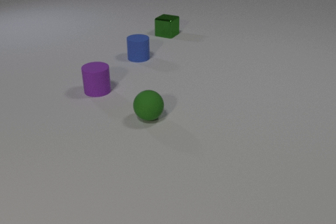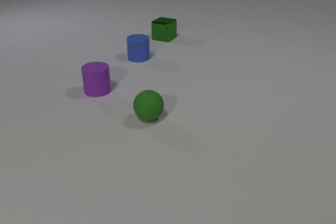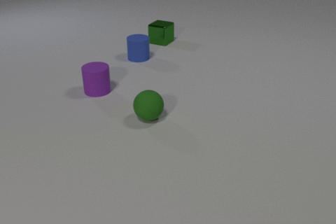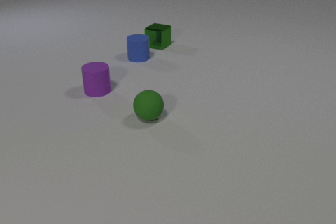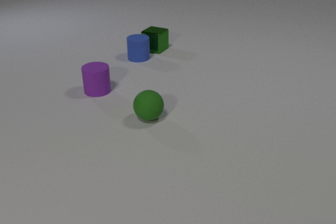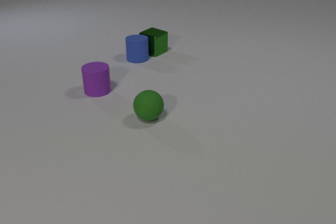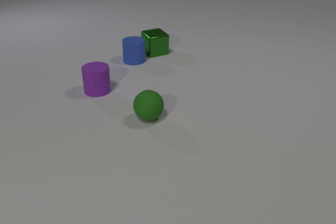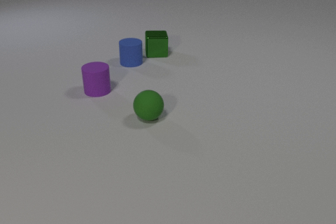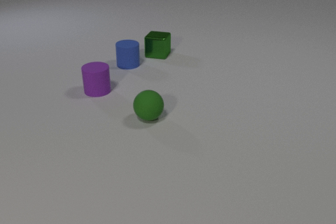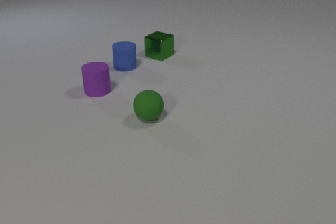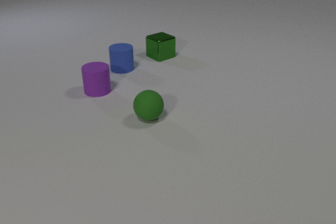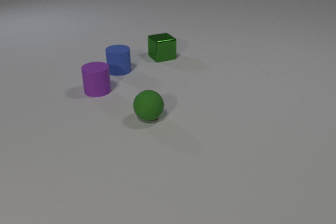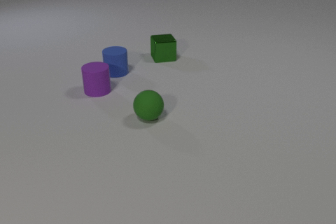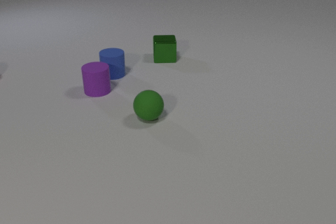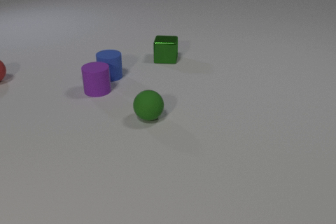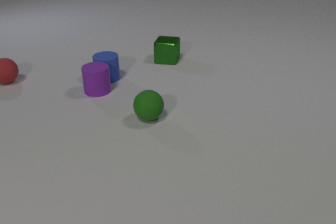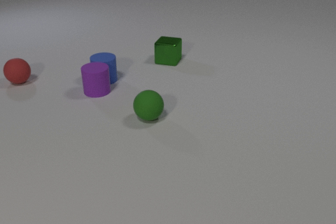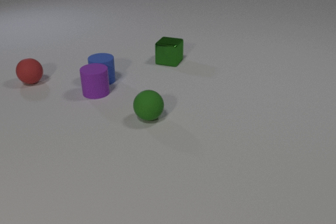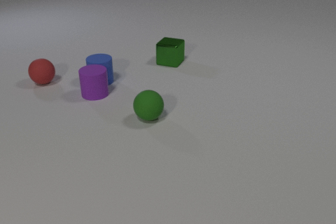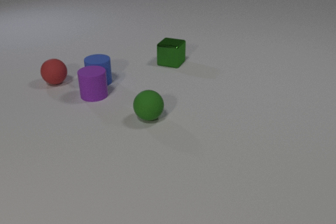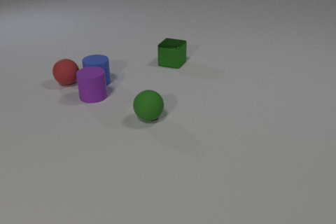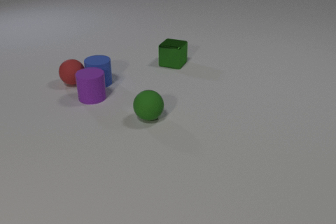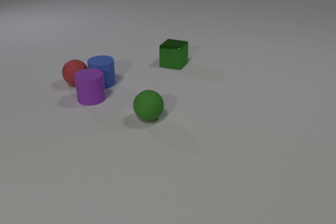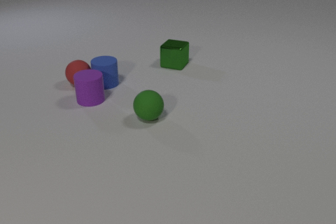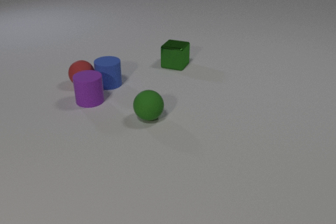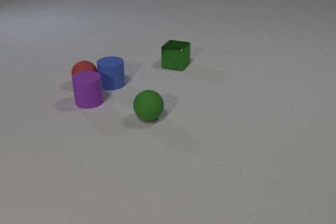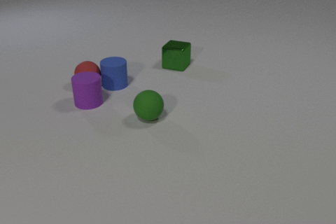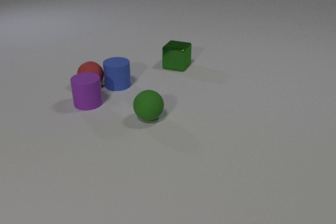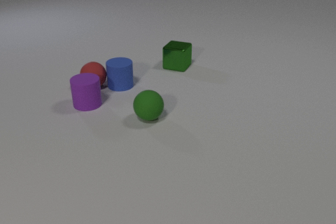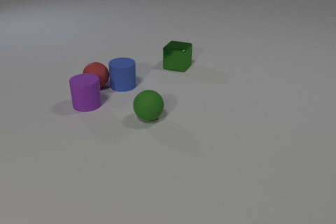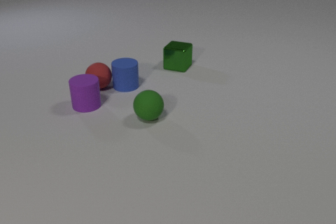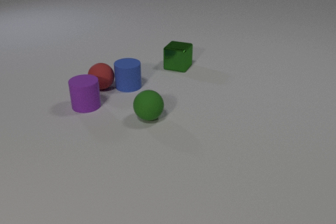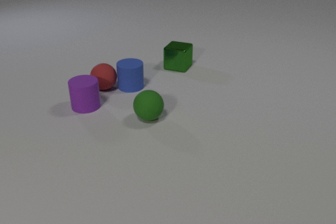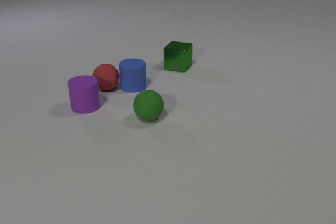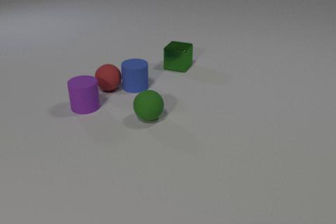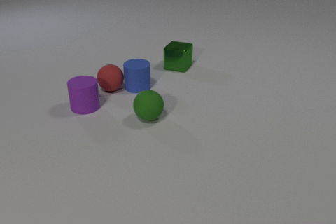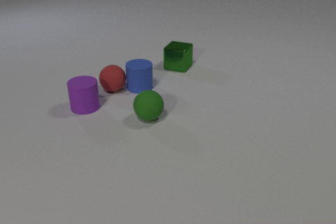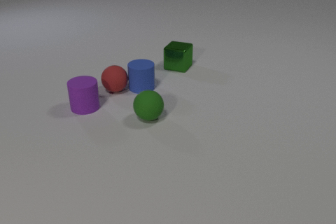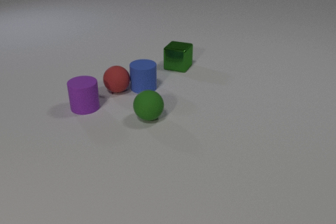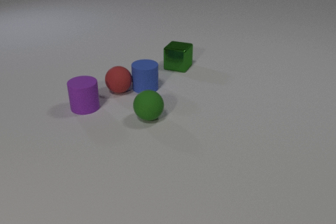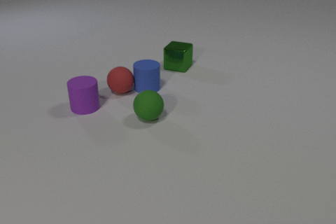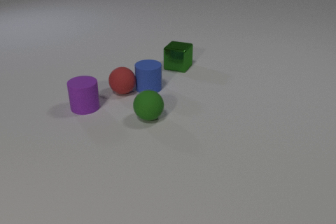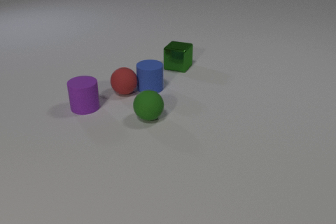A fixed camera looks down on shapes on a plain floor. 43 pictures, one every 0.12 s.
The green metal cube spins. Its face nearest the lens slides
to the left.
The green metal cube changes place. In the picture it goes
toward the camera.
0.00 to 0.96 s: The green metal cube slides toward the camera, spins clockwise seen from above by about 75 degrees, its near face sliding to the left. The blue rubber cylinder slides toward the camera and to the left. The green metal cube and the blue rubber cylinder collide.
0.96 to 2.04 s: The green metal cube slides toward the camera and to the right, spins so that its near face slides to the left, clockwise seen from above. The blue rubber cylinder slides toward the camera and to the left. The red rubber sphere comes in at the left edge, rolls to the right and toward the camera. The blue rubber cylinder and the purple rubber cylinder collide.
2.04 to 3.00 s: The green metal cube slides toward the camera and to the right. The blue rubber cylinder slides toward the camera and to the right. The purple rubber cylinder slides toward the camera. The red rubber sphere rolls to the right and toward the camera. The blue rubber cylinder and the red rubber sphere collide.
3.00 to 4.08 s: The blue rubber cylinder slides to the right. The purple rubber cylinder slides toward the camera. The red rubber sphere rolls to the right and toward the camera.
4.08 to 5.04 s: The blue rubber cylinder slides to the right. The red rubber sphere rolls to the right and toward the camera.
What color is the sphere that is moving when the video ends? red.
What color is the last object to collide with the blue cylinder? red.
How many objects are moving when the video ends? 2.
